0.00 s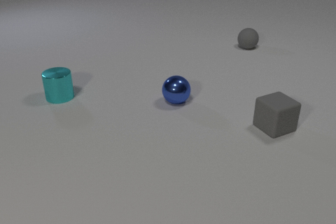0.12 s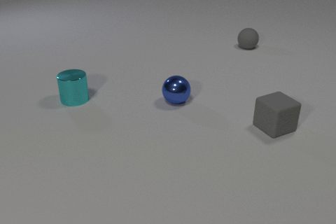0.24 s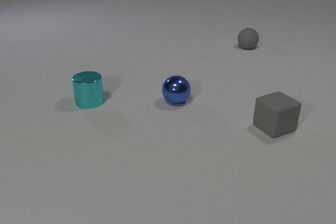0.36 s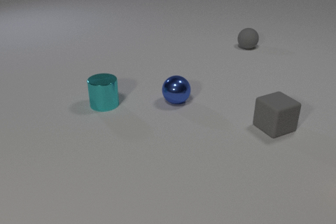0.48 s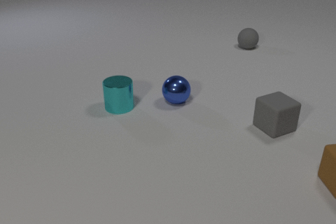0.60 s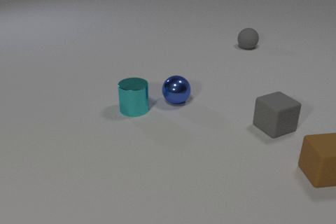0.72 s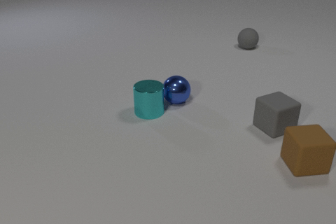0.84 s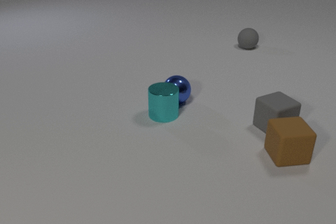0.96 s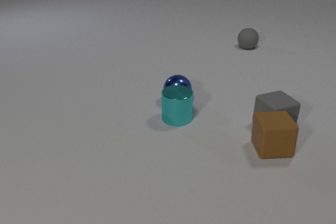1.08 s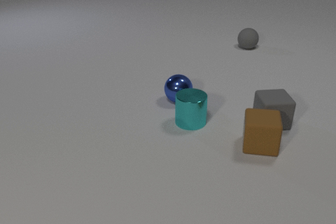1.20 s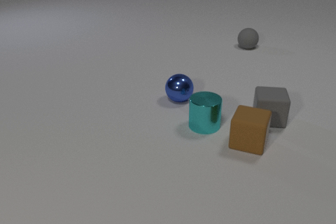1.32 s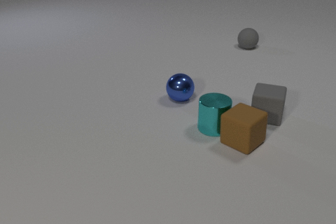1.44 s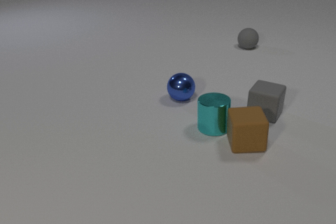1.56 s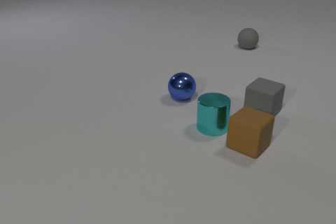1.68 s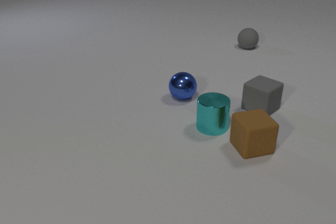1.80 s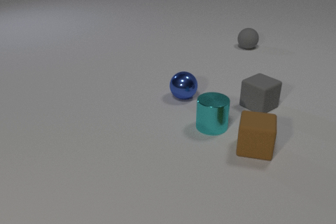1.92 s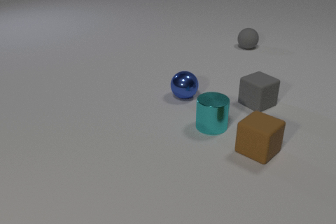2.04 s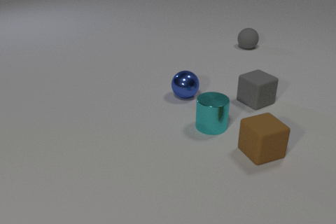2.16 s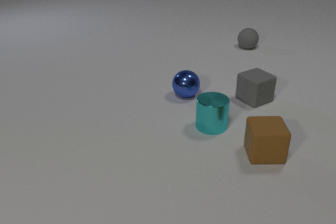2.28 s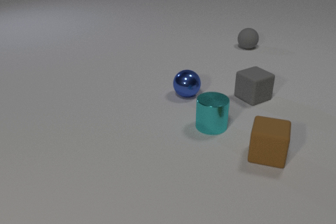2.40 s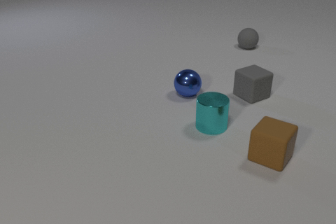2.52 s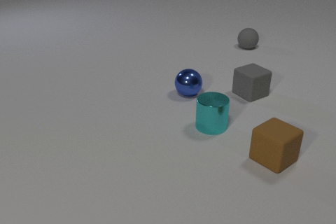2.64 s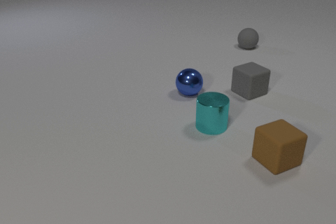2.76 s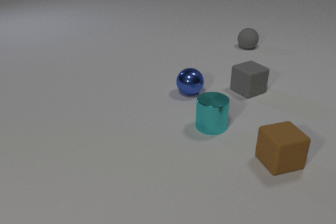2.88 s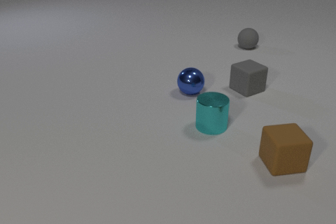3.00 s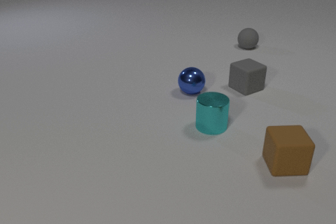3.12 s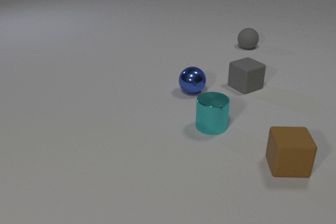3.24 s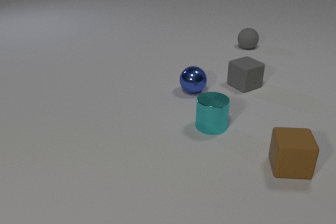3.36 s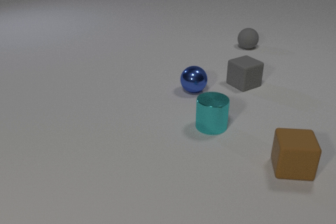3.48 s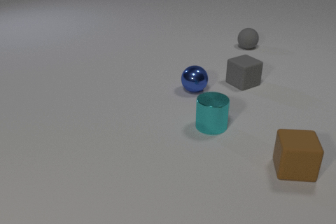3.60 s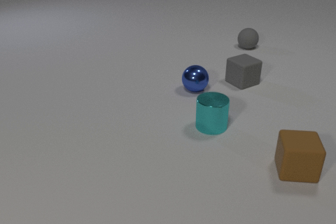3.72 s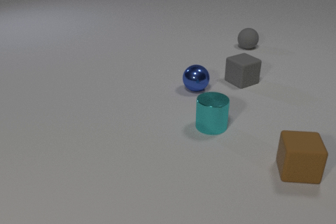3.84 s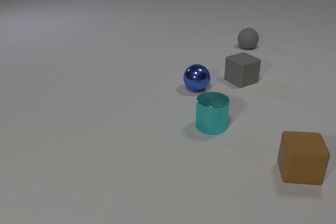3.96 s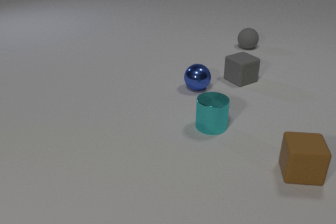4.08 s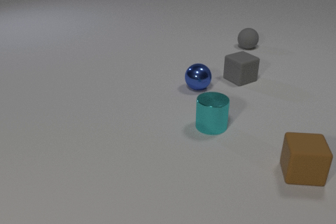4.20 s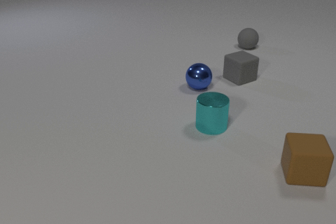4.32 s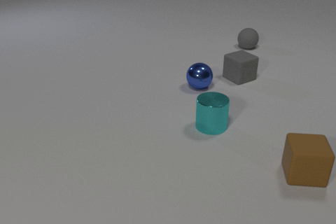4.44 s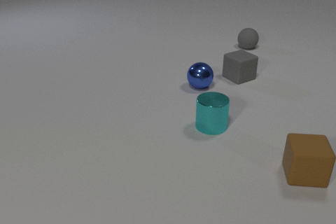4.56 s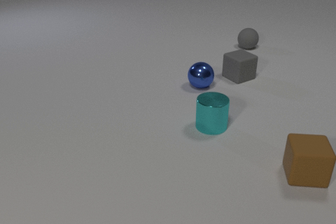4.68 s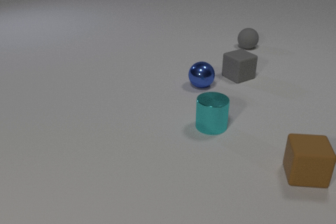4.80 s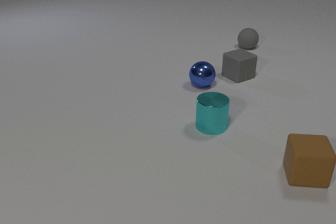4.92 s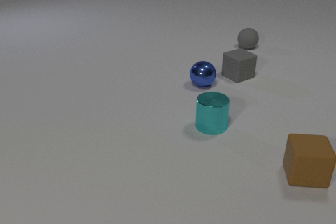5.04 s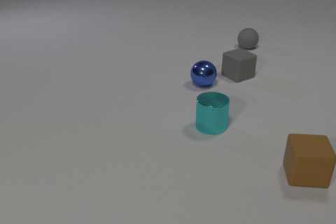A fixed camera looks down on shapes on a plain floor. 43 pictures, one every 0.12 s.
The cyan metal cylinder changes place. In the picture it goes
to the right.
The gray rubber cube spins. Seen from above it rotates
clockwise.
0.00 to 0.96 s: The brown rubber cube comes in at the right edge, slides to the left and away from the camera. The cyan metal cylinder slides to the right and toward the camera. The cyan metal cylinder and the blue metal sphere collide. The brown rubber cube and the gray rubber cube collide.
0.96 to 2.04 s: The brown rubber cube slides to the left and toward the camera. The cyan metal cylinder slides to the right. The gray rubber cube slides away from the camera and to the left, spins so that its near face slides to the left, clockwise seen from above. The blue metal sphere rolls away from the camera and to the right. The brown rubber cube and the cyan metal cylinder collide.
2.04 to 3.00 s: The brown rubber cube slides to the right and toward the camera. The gray rubber cube slides away from the camera. The blue metal sphere rolls away from the camera and to the right.
3.00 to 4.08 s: The brown rubber cube slides to the right and toward the camera. The gray rubber cube slides away from the camera. The blue metal sphere rolls away from the camera and to the right.
4.08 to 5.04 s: The gray rubber cube slides away from the camera. The blue metal sphere rolls away from the camera and to the right.
Are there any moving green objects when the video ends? no.
How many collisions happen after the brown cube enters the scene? 3.
What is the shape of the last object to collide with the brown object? cylinder.
